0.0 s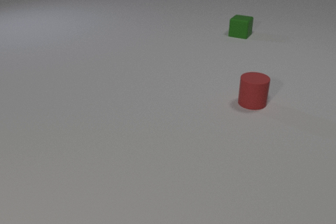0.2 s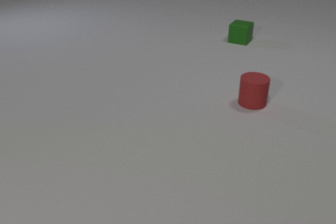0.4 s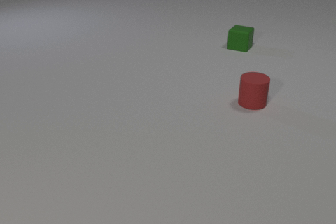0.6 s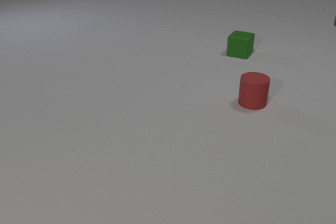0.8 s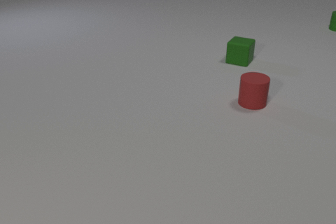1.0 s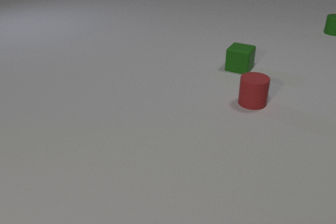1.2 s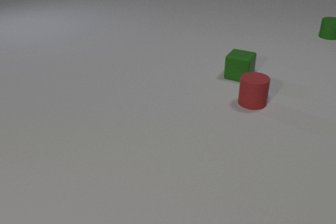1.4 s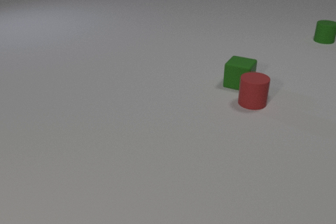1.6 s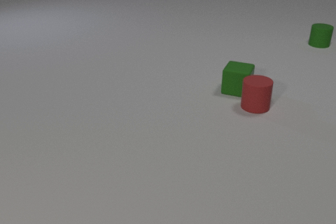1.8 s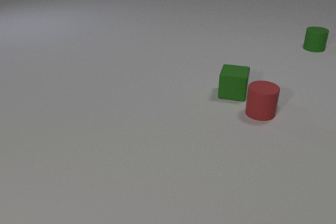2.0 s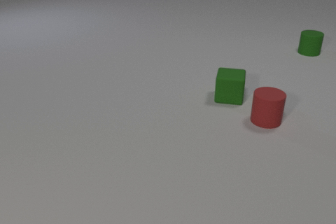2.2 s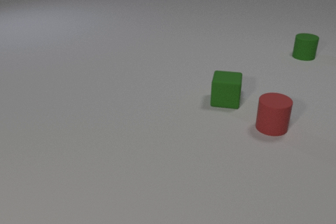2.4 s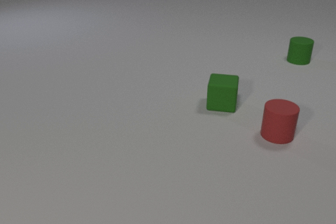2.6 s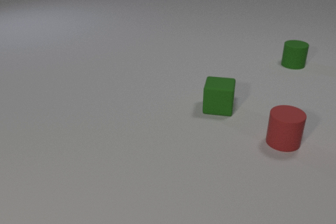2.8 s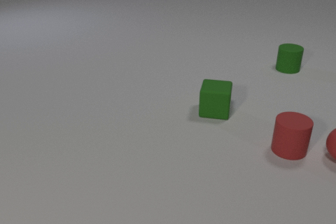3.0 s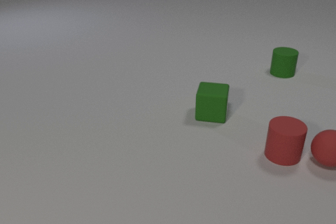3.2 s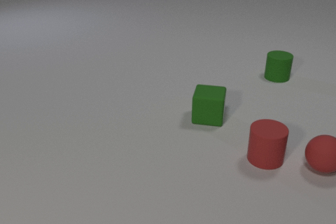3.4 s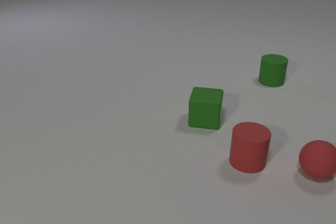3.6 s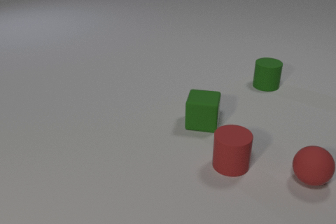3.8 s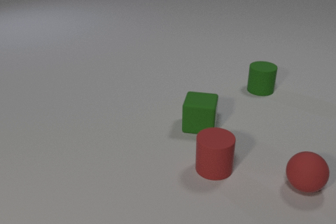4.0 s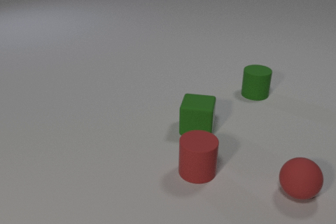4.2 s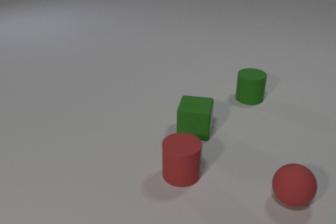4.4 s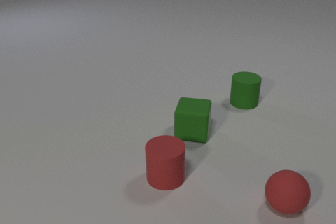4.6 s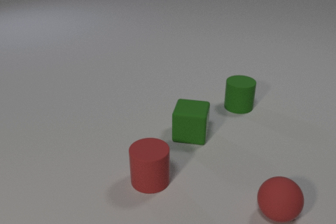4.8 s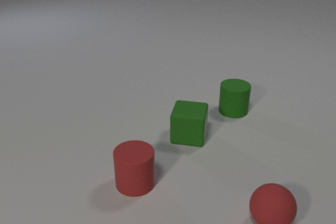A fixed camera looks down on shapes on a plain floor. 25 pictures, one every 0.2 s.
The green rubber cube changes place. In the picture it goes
toward the camera.
The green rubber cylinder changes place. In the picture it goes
toward the camera.
0.0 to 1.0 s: The green rubber cube slides toward the camera. The green rubber cylinder comes in at the right edge, slides toward the camera.
1.0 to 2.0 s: The green rubber cube slides toward the camera. The red rubber cylinder slides toward the camera and to the right. The green rubber cylinder slides toward the camera. The green rubber cube and the red rubber cylinder collide.
2.0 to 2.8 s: The green rubber cube slides toward the camera and to the left. The red rubber cylinder slides toward the camera and to the right. The red rubber sphere comes in at the right edge, rolls to the left. The green rubber cylinder slides toward the camera.
2.8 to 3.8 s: The green rubber cube slides toward the camera and to the left. The red rubber cylinder slides to the left and toward the camera. The red rubber sphere rolls toward the camera and to the left. The green rubber cylinder slides toward the camera and to the left. The red rubber cylinder and the red rubber sphere collide.
3.8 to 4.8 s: The green rubber cube slides toward the camera and to the left. The red rubber cylinder slides to the left. The red rubber sphere rolls toward the camera and to the left. The green rubber cylinder slides toward the camera and to the left.
What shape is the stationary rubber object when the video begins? cylinder.
How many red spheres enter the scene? 1.
Are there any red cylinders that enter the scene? no.
